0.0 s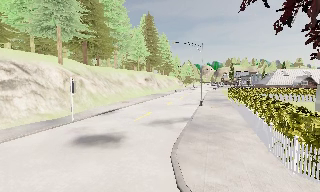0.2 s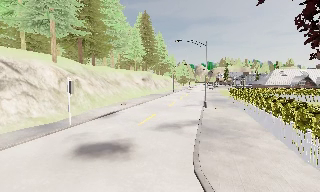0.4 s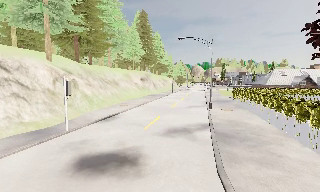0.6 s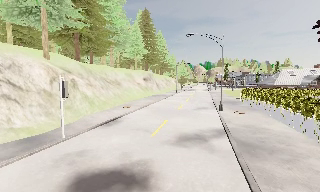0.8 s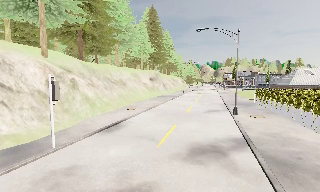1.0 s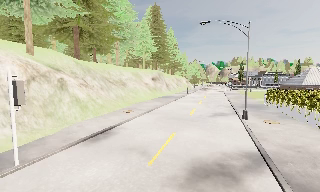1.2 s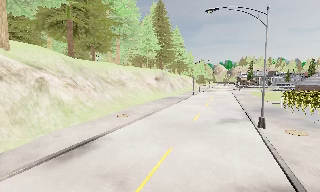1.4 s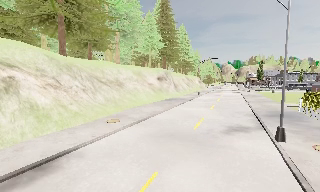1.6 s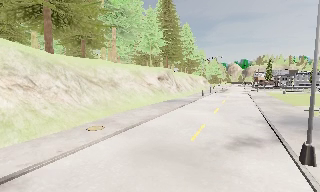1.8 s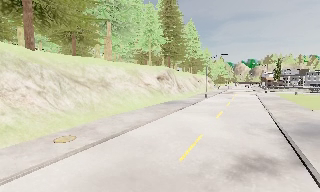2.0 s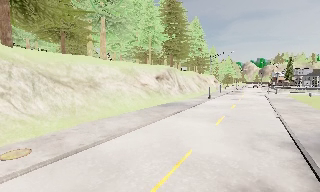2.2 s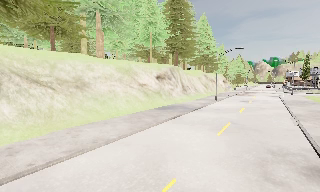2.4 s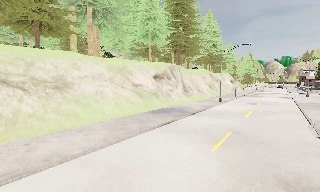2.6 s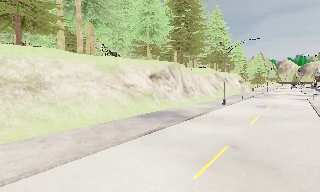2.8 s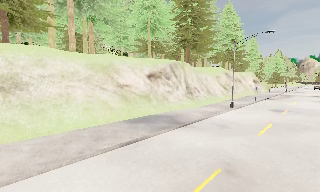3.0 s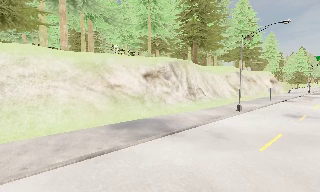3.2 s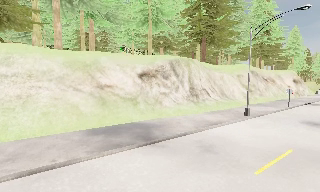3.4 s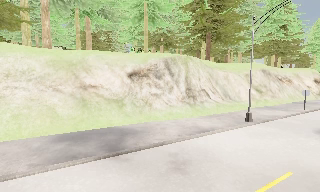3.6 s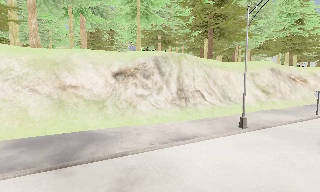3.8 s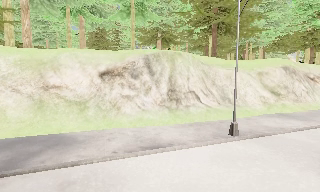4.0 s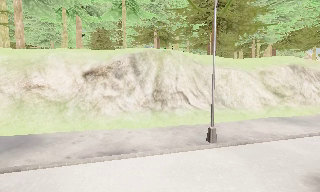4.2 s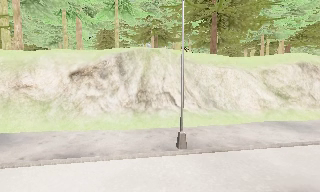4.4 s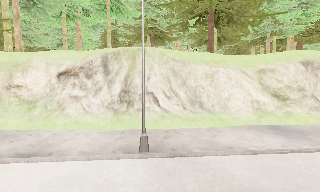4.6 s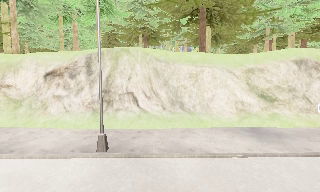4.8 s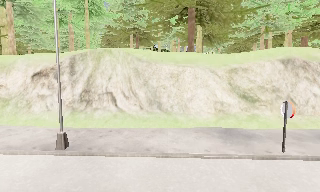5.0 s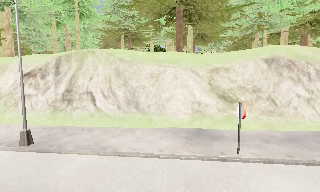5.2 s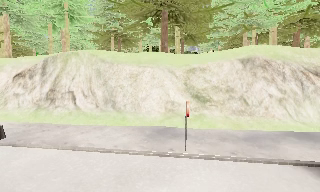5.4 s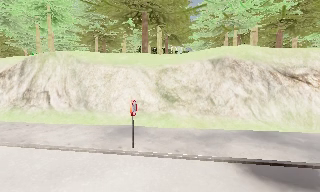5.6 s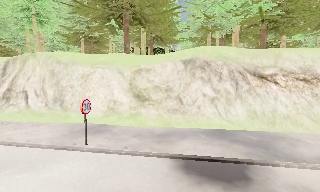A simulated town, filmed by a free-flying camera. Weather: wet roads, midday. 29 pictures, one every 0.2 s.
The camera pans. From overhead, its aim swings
counterclockwise.
0.0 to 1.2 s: The camera travels forward, about 9 m, so what stands in front looms larger.
1.2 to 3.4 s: The camera pans to its left, which is counterclockwise from overhead, by about 40 degrees. It travels forward and to its right, about 25 m.
3.4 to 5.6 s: The camera pans to its left, which is counterclockwise from overhead, by about 40 degrees. It travels to its right, about 25 m, so close, fixed things drift to the left.
The film runs forward here.
